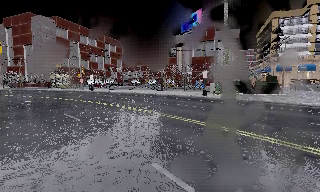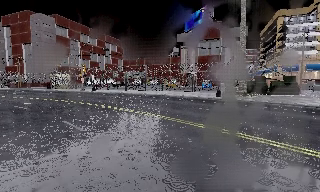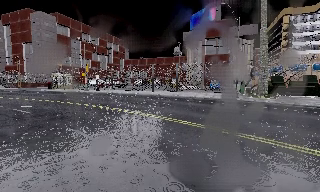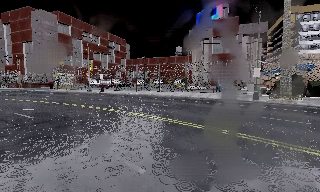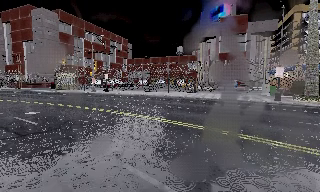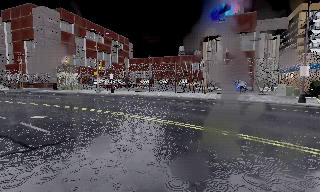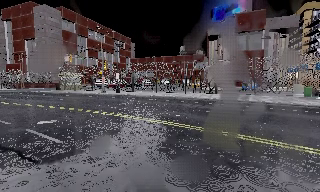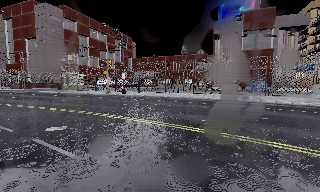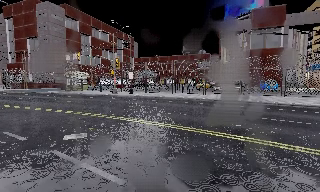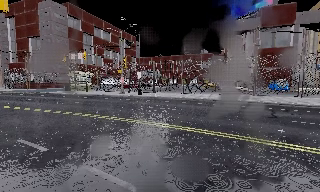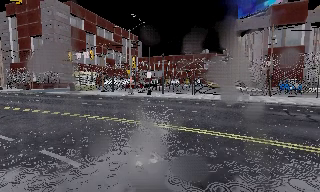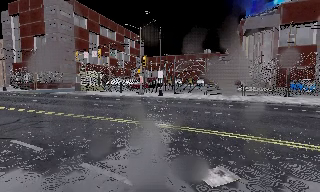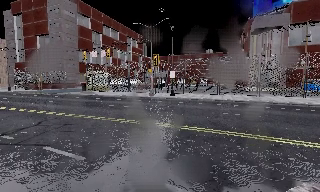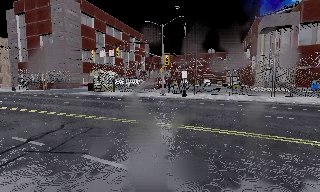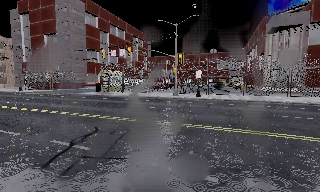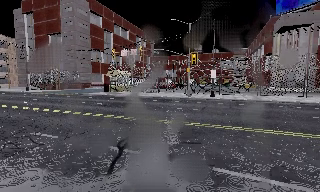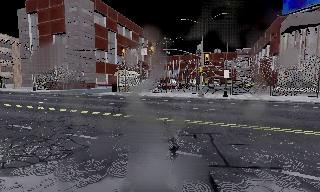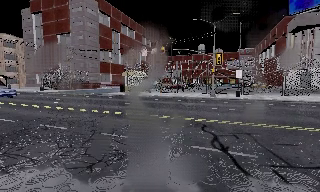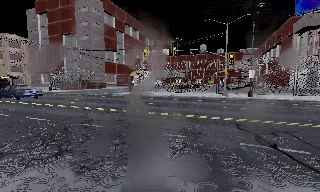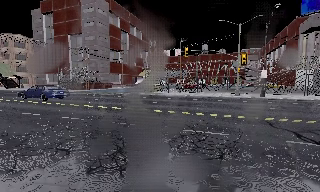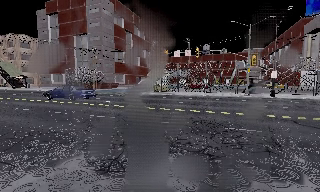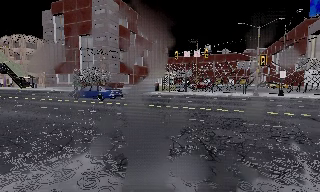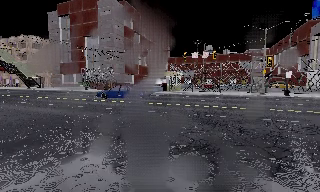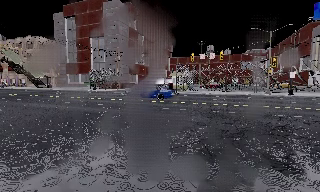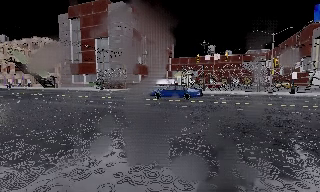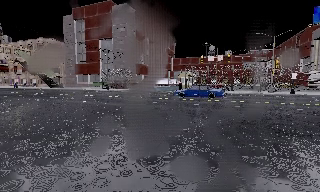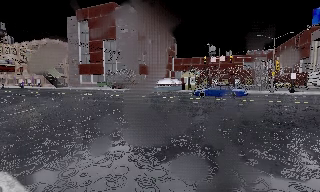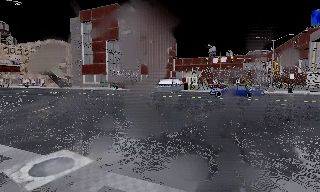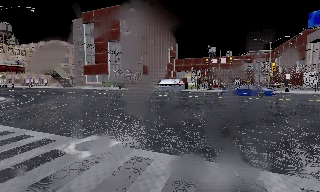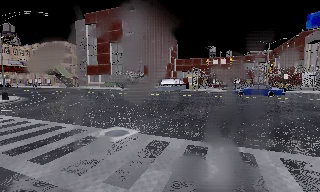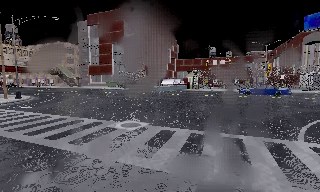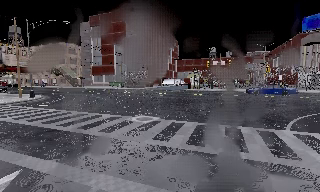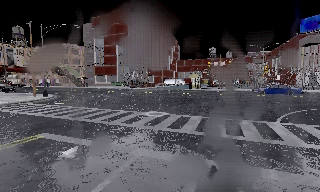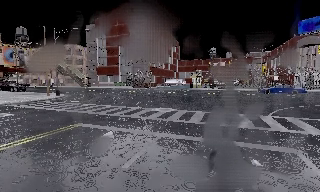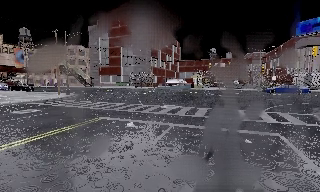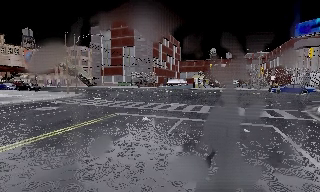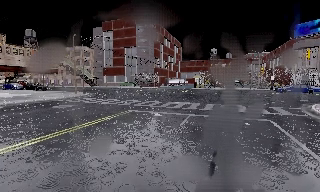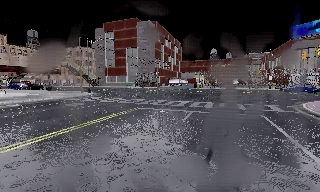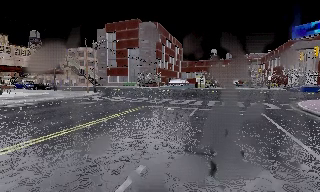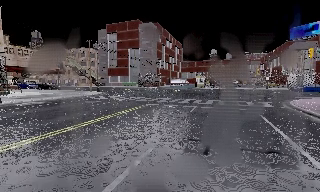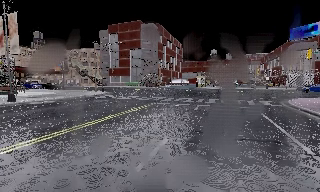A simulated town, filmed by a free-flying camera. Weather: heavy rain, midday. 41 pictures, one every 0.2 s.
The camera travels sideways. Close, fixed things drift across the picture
to the right.
0.0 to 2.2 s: The camera travels to its left and forward, about 17 m, so close, fixed things drift to the right.
2.2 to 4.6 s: The camera travels to its left, about 16 m, so close, fixed things drift to the right.
4.6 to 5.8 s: The camera travels backward and to its left, about 7 m, so what stands in front gets smaller.
5.8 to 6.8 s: The camera travels backward, about 6 m, so what stands in front gets smaller.
6.8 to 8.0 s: The camera travels backward and to its left, about 6 m, so what stands in front gets smaller.
The film runs backward here.
